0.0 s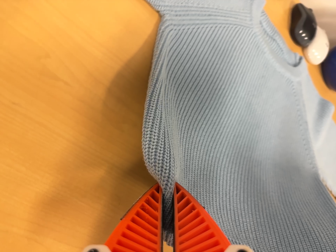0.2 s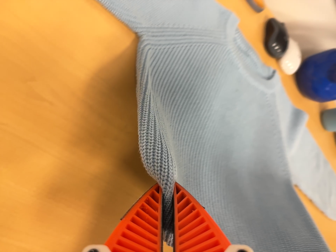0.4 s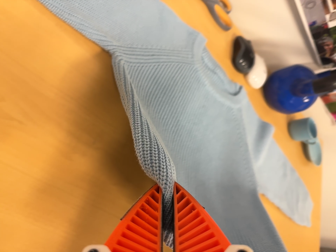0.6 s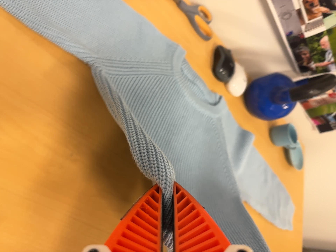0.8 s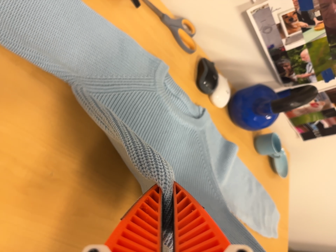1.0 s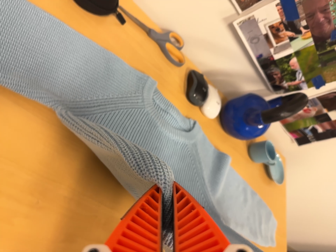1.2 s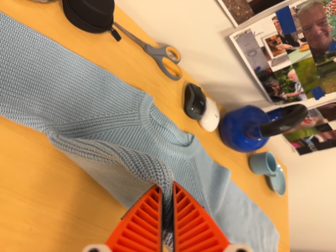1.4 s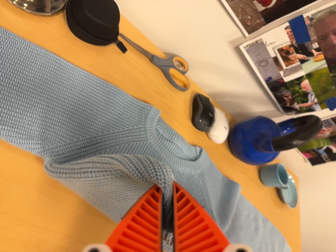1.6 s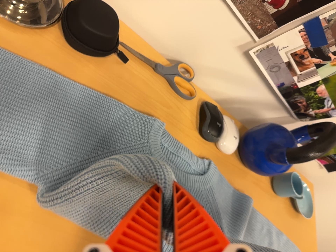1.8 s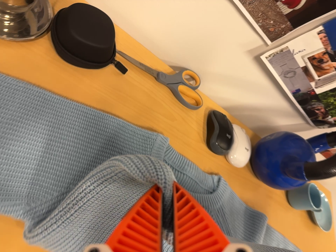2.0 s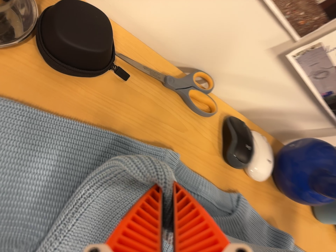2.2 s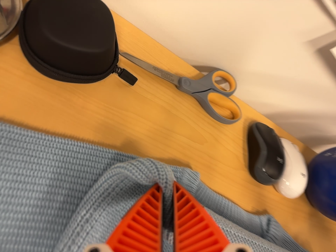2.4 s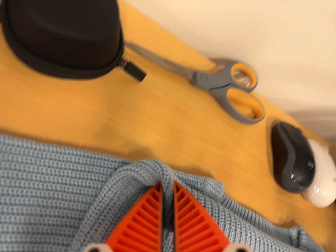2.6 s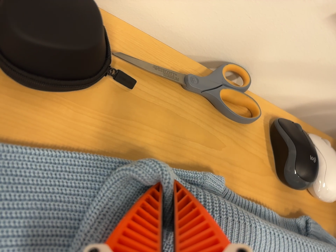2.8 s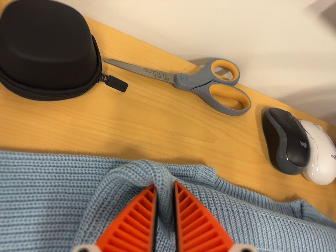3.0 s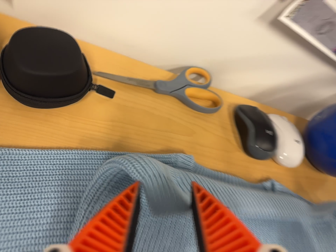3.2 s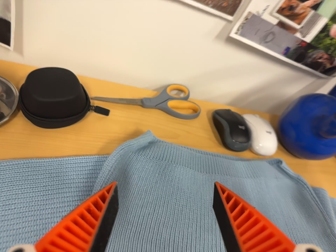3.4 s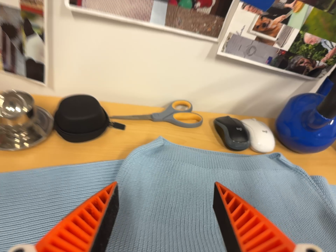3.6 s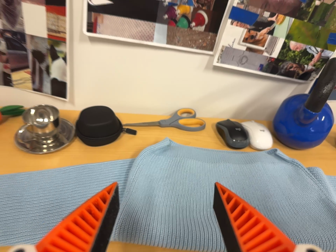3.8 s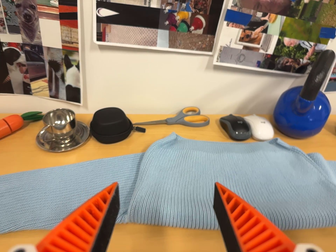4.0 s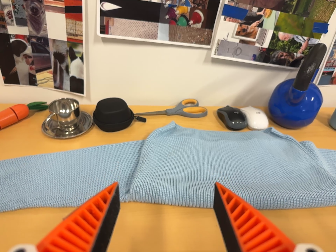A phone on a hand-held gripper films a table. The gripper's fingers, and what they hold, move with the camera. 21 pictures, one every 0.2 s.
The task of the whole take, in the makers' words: fold up.
0.0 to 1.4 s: The camera travels toward the top of its view and to its right, about 16 cm, so close, fixed things drift downward.
1.4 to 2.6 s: The camera swings to its left by about 10 degrees, and the scene slides to the right. It travels forward and toward the top of its view, about 26 cm, so what stands in front looms larger. It rolls about its line of sight by about 10 degrees, and the scene rotates counterclockwise.
2.6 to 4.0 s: The camera pans to its left by about 10 degrees. It travels backward and toward the bottom of its view, about 40 cm, so what stands in front gets smaller. Its aim tips toward the top of its view by about 25 degrees. It rolls about its line of sight by about 30 degrees, and the scene rotates counterclockwise.
The film runs forward here.
